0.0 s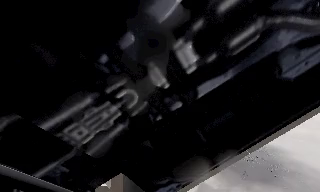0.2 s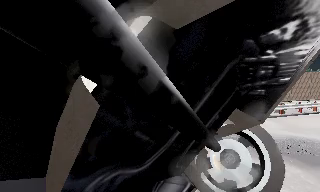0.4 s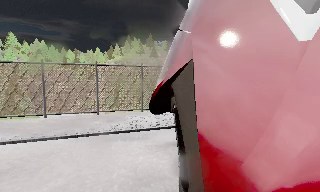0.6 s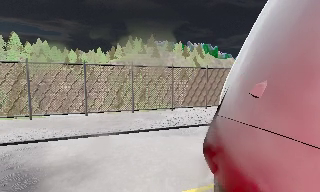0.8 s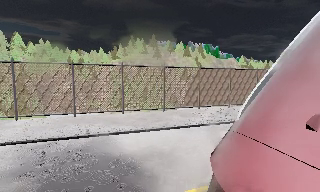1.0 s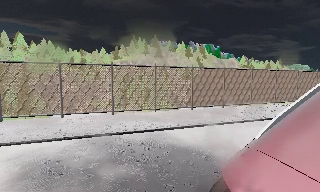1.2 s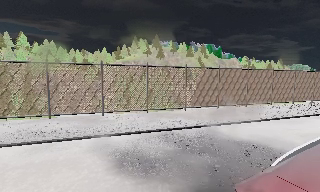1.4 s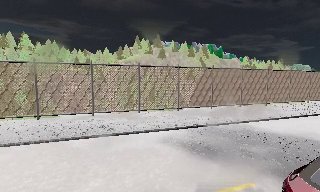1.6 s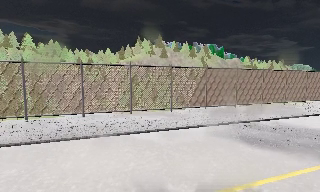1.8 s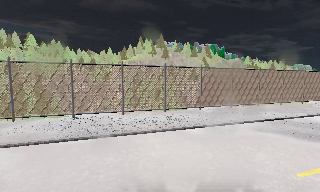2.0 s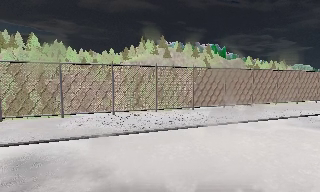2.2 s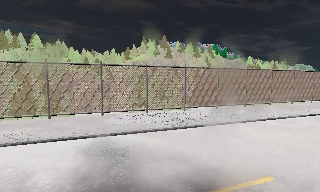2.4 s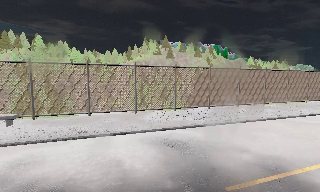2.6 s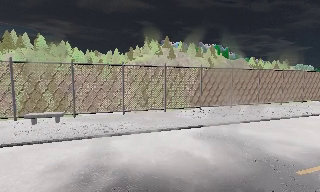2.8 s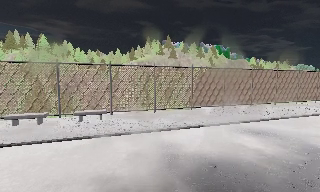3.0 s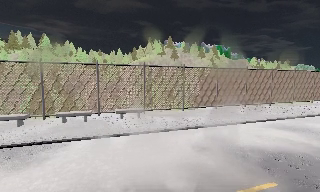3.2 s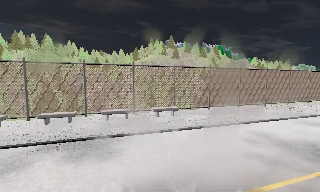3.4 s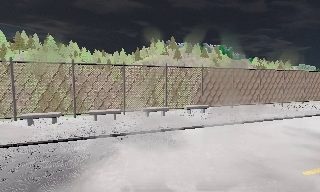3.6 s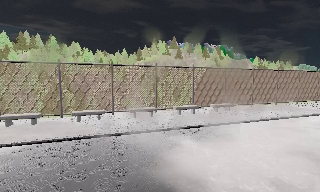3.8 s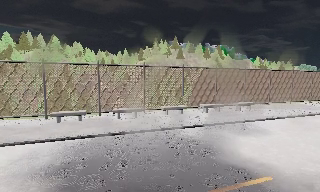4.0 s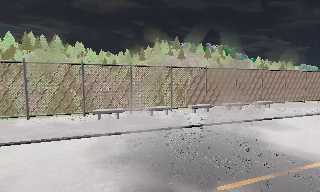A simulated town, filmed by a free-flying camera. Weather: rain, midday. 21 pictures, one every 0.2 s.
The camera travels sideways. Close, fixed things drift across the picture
to the right.
0.0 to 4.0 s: The camera travels to its left, about 40 m, so close, fixed things drift to the right.
The film runs backward here.
